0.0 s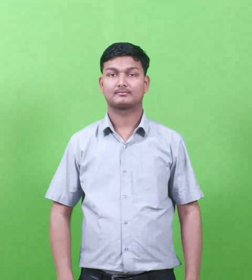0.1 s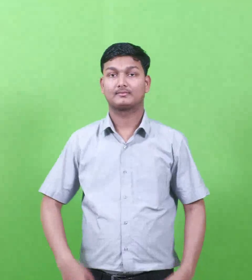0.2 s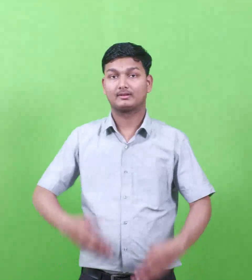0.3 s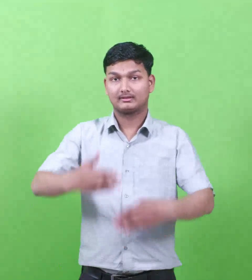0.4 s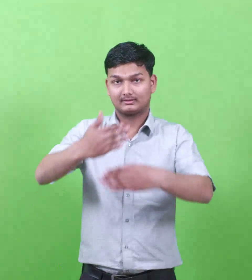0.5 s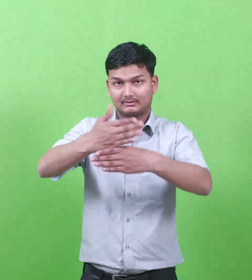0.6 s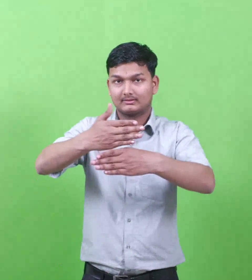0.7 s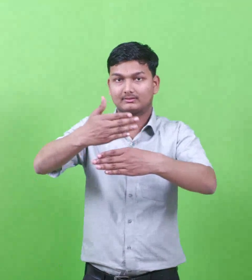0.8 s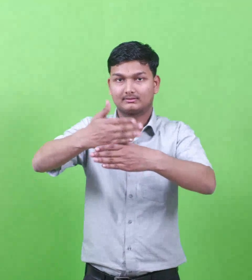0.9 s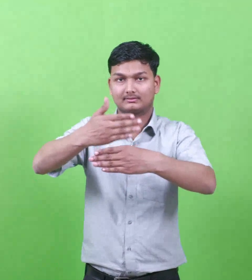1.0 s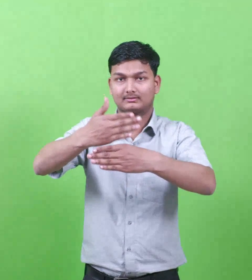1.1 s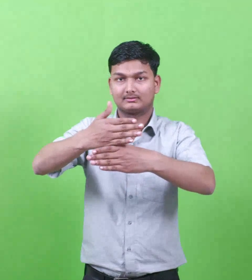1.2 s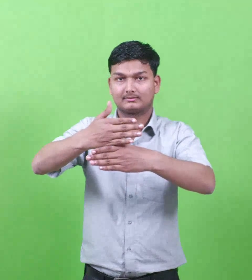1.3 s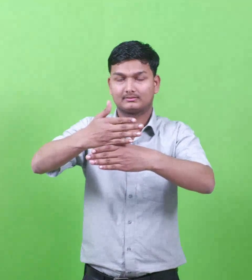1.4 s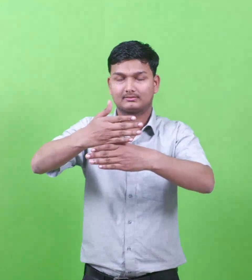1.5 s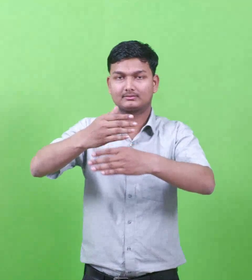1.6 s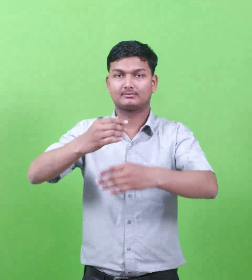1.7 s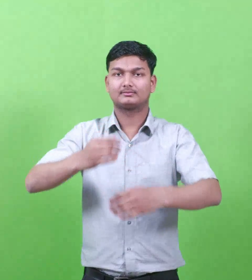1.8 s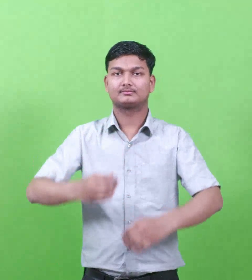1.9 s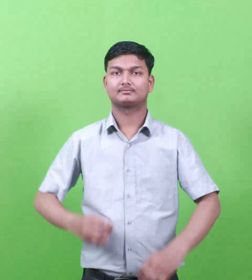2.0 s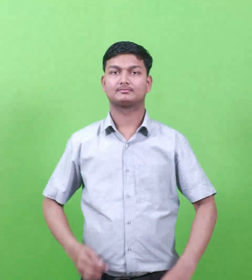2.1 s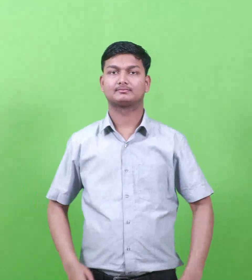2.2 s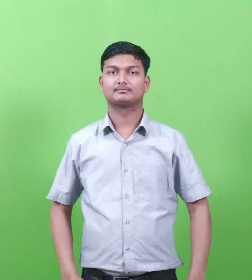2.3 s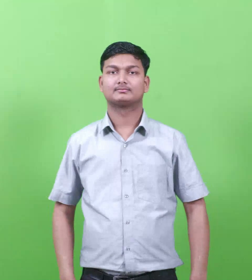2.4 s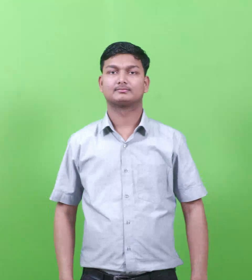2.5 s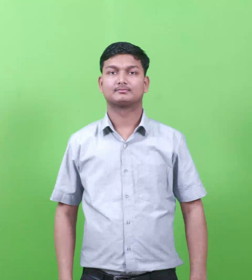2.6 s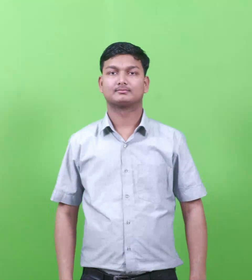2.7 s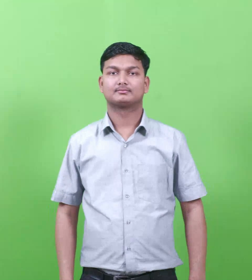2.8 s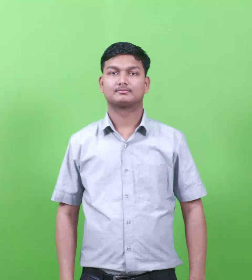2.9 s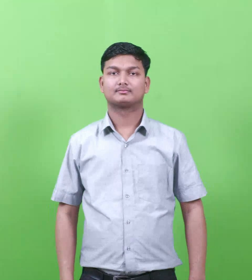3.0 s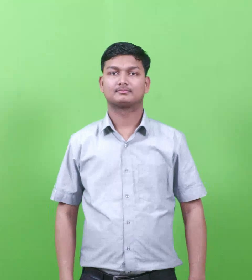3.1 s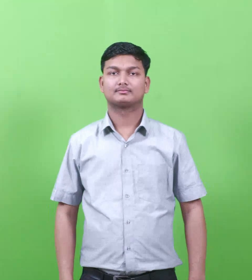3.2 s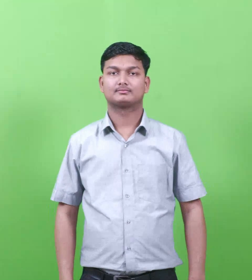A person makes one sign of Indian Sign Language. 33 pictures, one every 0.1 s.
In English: shur
